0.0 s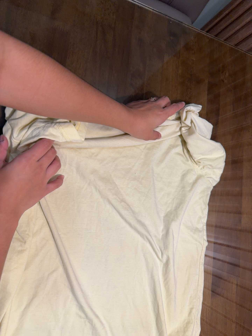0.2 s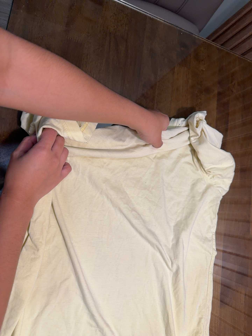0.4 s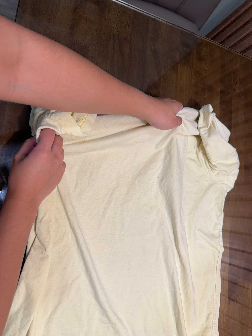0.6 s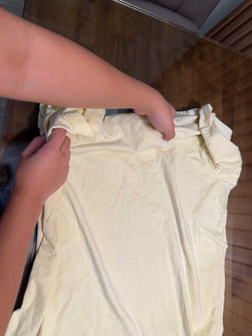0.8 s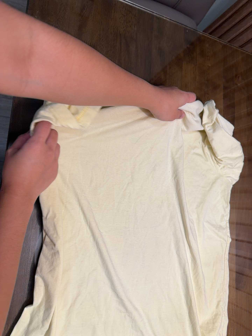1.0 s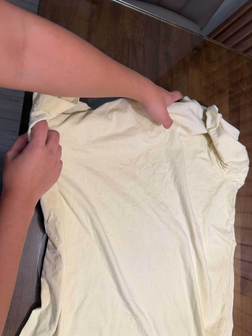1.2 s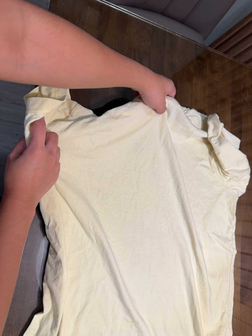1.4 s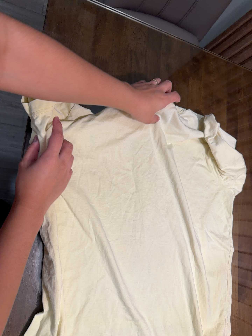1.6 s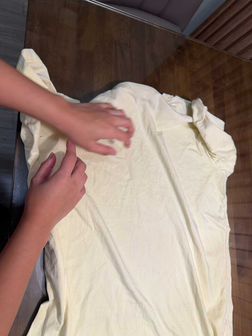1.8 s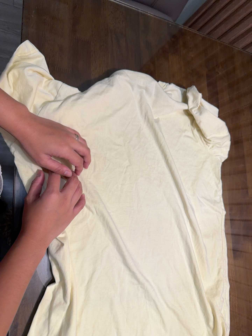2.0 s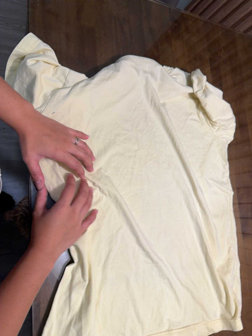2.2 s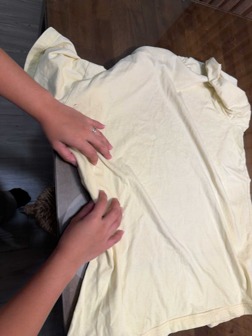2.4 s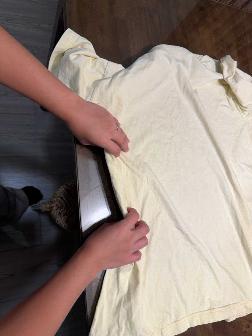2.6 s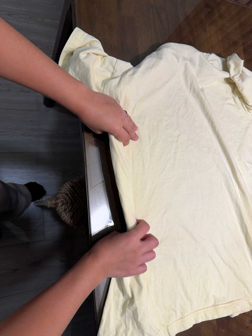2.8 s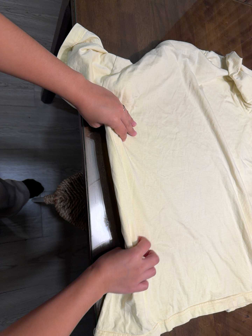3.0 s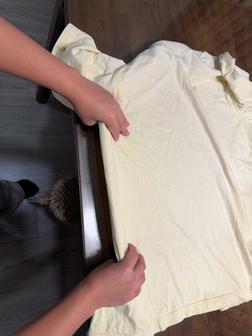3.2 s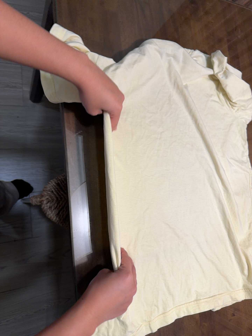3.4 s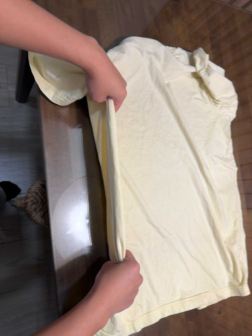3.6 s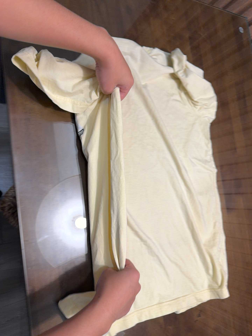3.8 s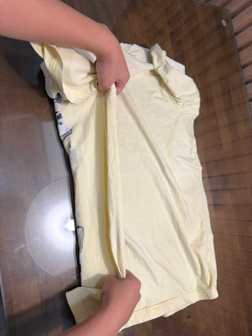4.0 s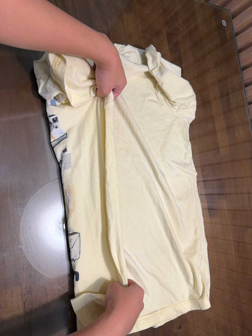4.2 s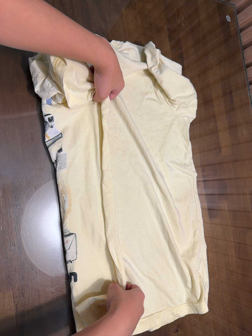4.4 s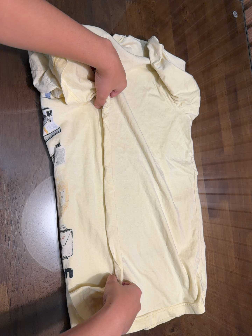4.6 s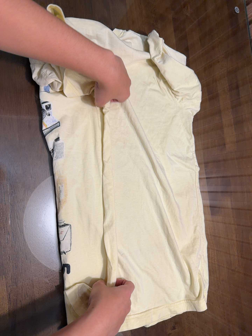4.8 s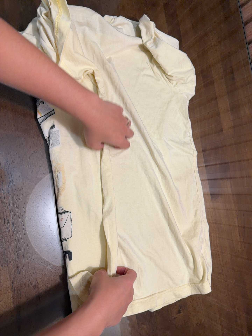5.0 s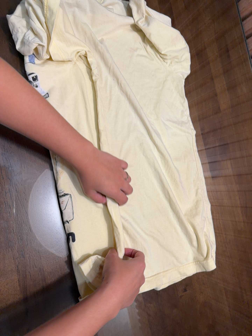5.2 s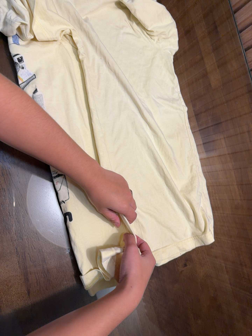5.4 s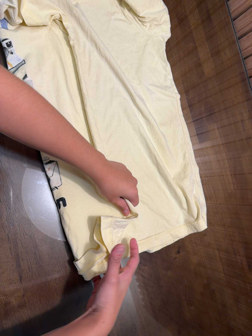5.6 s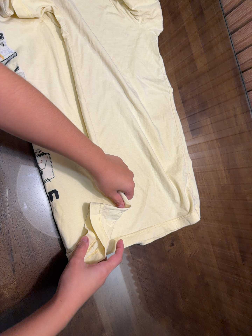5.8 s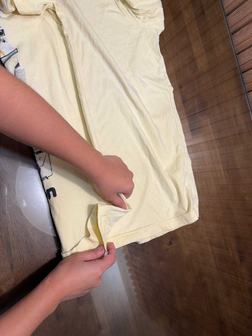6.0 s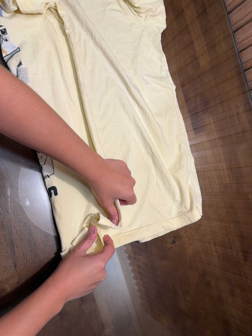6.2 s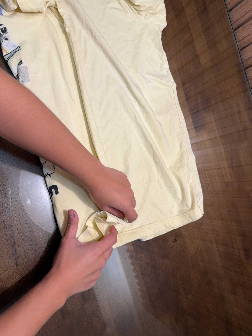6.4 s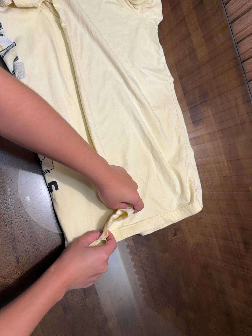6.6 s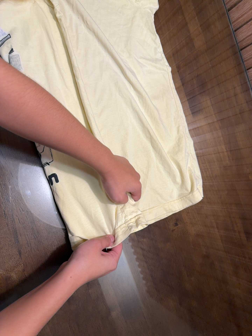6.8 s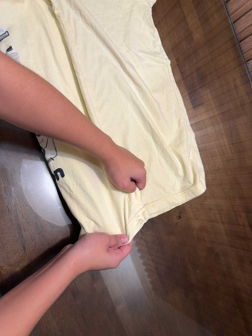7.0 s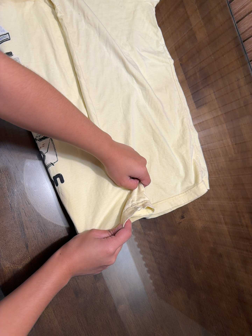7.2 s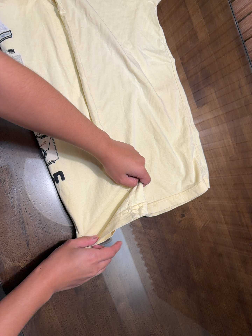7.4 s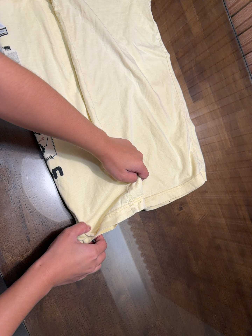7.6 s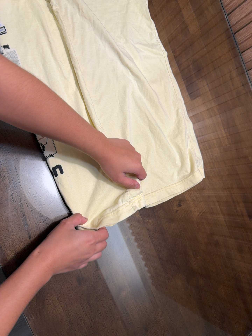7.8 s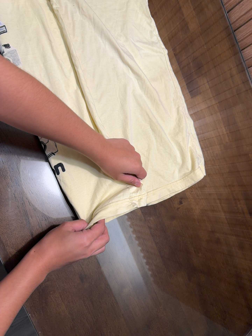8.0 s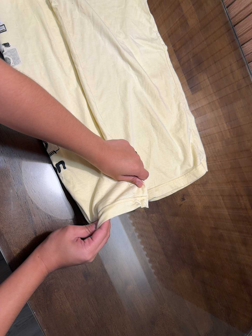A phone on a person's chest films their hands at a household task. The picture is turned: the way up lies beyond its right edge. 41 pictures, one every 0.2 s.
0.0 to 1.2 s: The camera travels to its left, about 10 cm, so close, fixed things drift to the right.
1.2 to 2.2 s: The camera travels toward the bottom of its view and to its left, about 12 cm, so close, fixed things drift upward. It rolls about its line of sight by about 10 degrees, and the scene rotates counterclockwise.
2.2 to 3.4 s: The camera shifts only a little, or ends up much as it began.
3.4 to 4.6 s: The camera travels to its right and forward, about 14 cm, so close, fixed things drift to the left.
4.6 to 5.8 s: The camera travels toward the bottom of its view, about 12 cm, so close, fixed things drift upward. It rolls about its line of sight by about 10 degrees, and the scene rotates counterclockwise.
5.8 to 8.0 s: The camera travels toward the bottom of its view, about 6 cm, so close, fixed things drift upward.
The film runs forward here.
